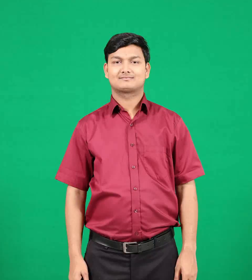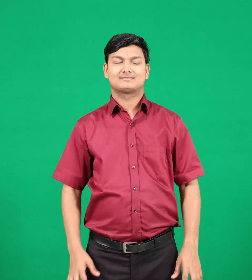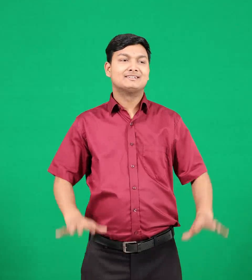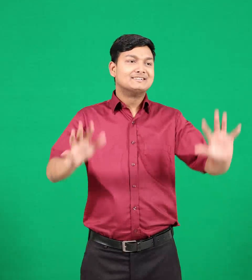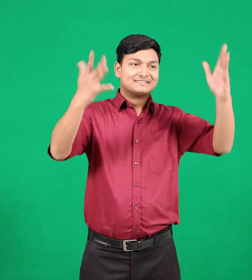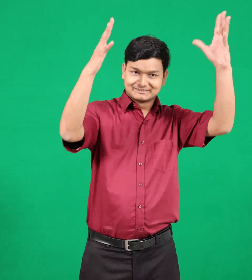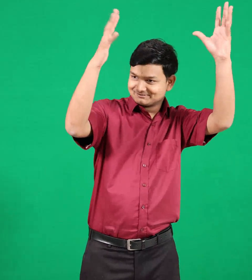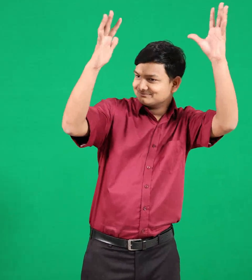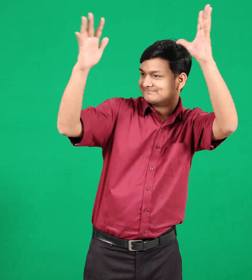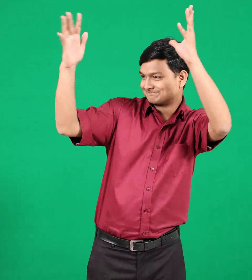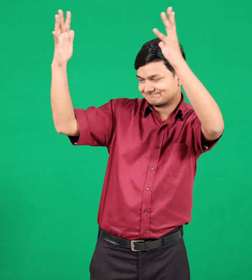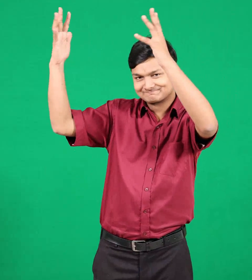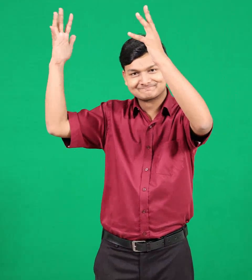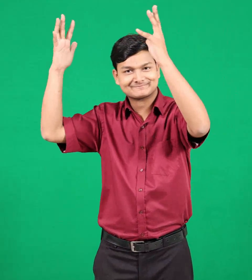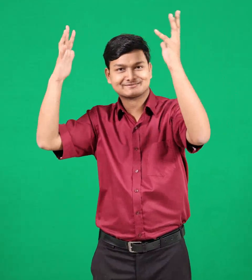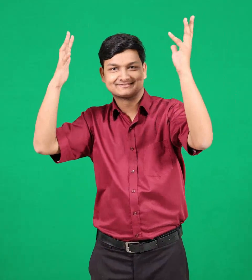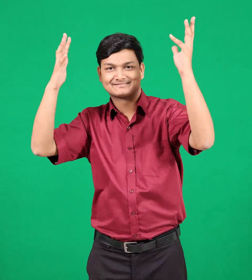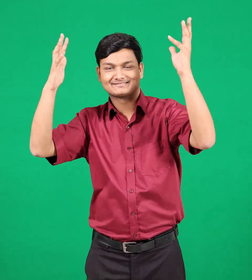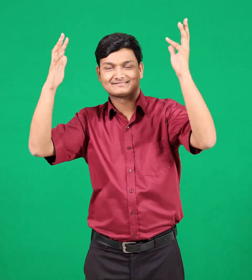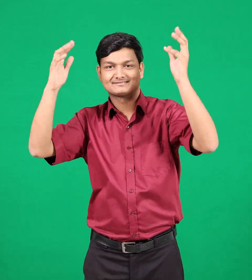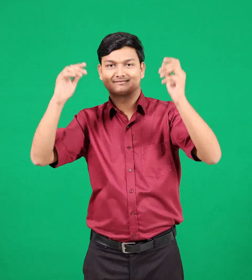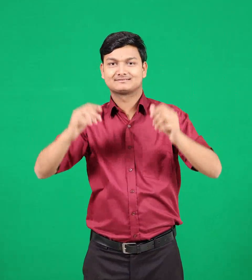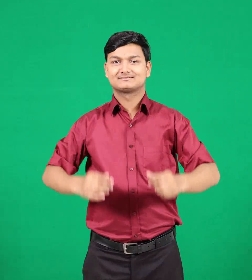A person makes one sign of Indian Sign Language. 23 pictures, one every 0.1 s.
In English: praises
